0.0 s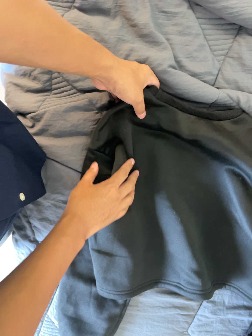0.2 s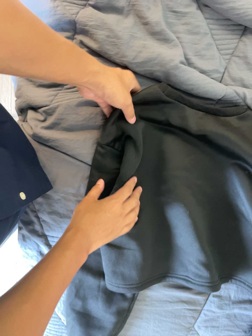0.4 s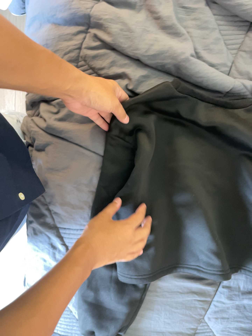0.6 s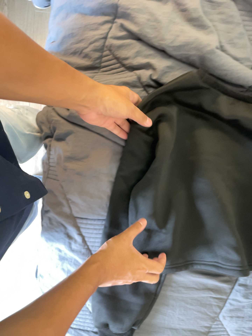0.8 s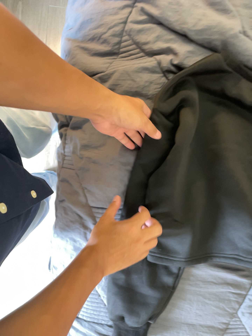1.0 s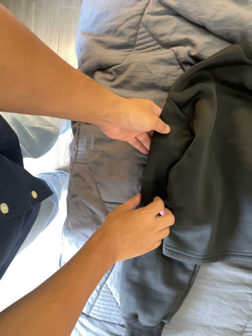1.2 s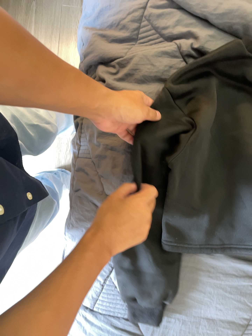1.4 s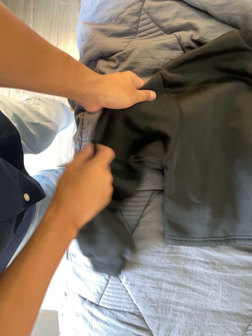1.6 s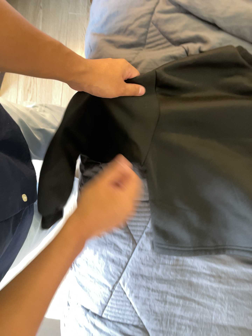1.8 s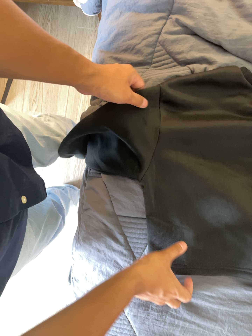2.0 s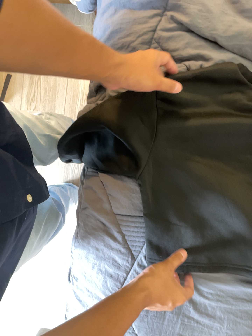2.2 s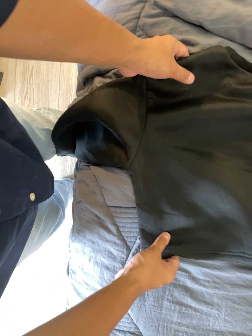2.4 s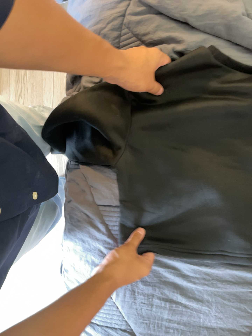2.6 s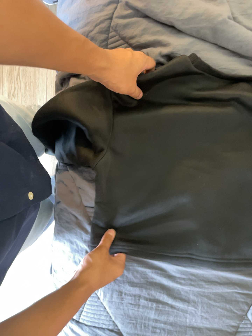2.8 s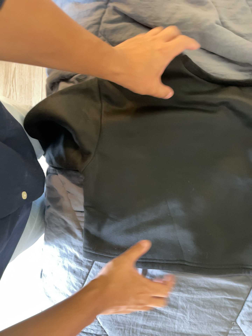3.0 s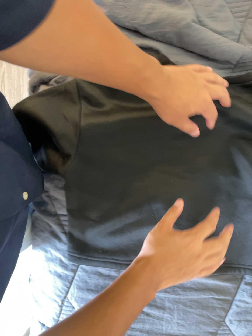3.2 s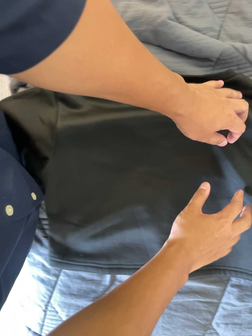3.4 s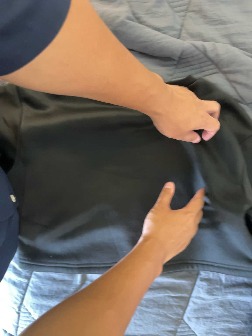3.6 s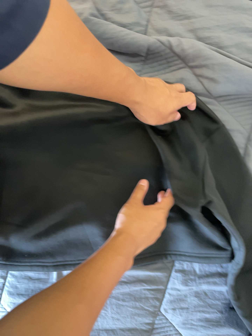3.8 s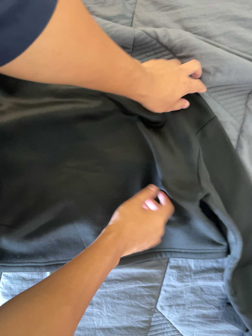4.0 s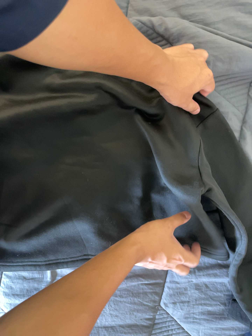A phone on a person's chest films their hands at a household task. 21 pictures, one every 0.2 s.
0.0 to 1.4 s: The camera travels toward the bottom of its view and to its left, about 24 cm.
1.4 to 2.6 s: The camera travels to its right, about 8 cm, so close, fixed things drift to the left.
2.6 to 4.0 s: The camera travels to its right, about 24 cm, so close, fixed things drift to the left. It rolls about its line of sight by about 10 degrees, and the scene rotates counterclockwise.
The film runs forward here.
